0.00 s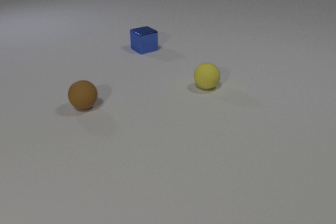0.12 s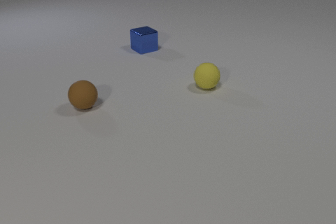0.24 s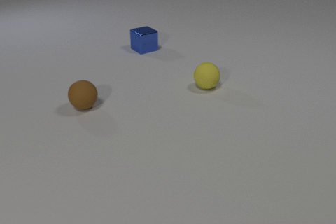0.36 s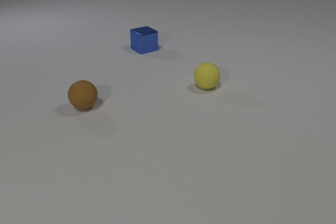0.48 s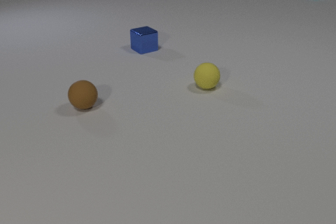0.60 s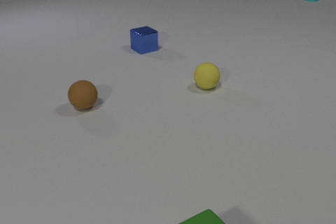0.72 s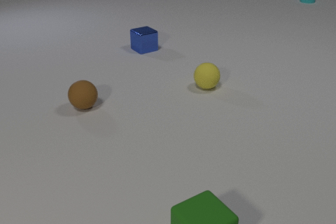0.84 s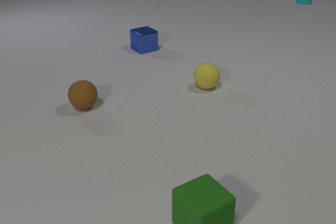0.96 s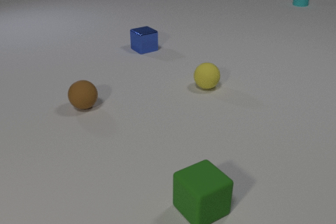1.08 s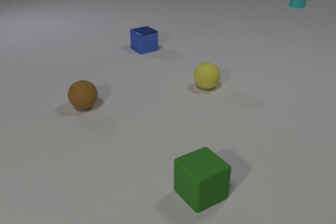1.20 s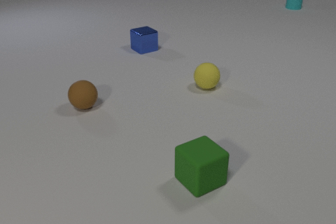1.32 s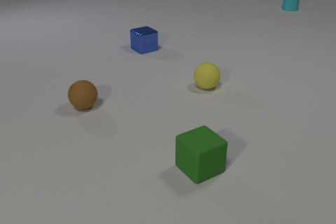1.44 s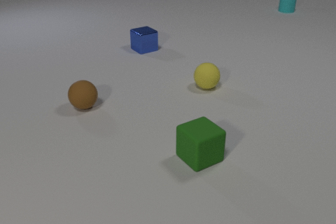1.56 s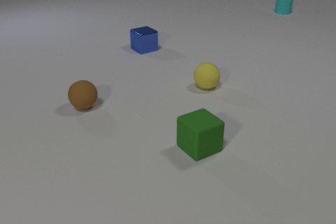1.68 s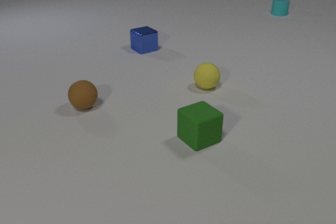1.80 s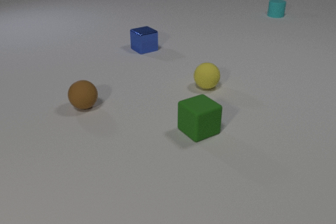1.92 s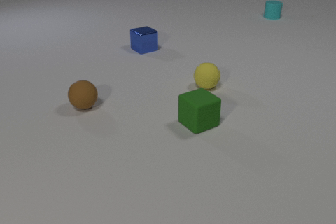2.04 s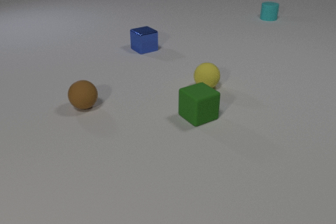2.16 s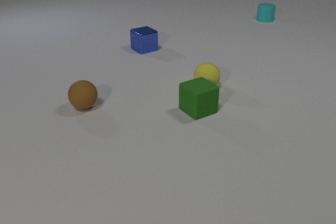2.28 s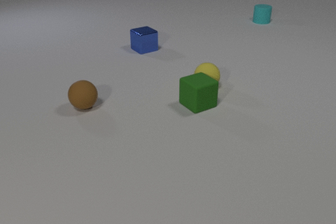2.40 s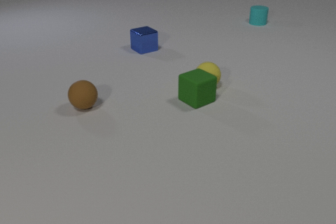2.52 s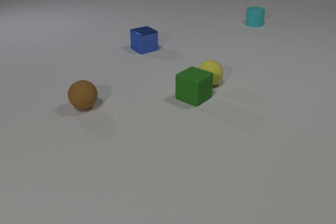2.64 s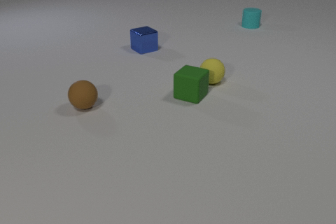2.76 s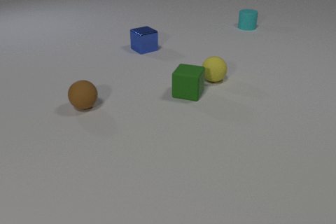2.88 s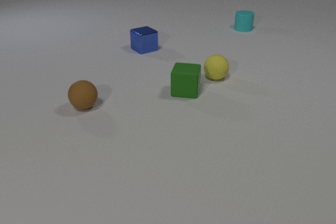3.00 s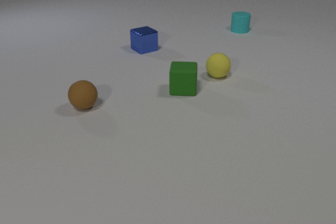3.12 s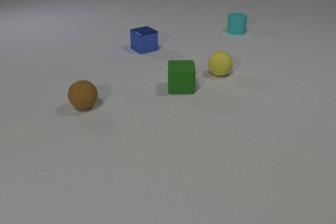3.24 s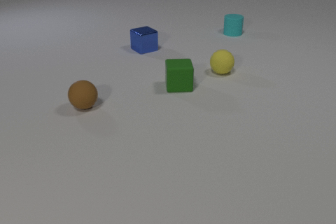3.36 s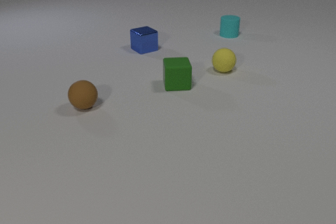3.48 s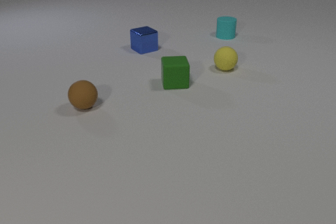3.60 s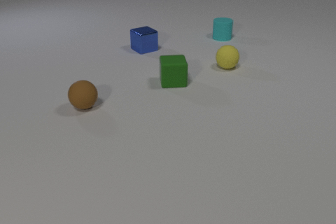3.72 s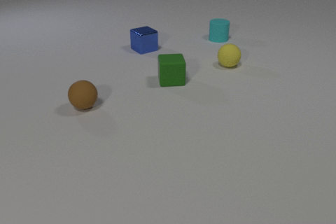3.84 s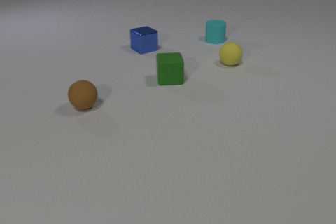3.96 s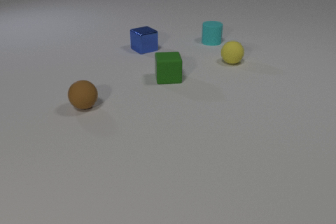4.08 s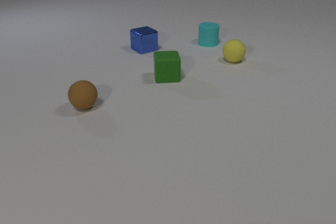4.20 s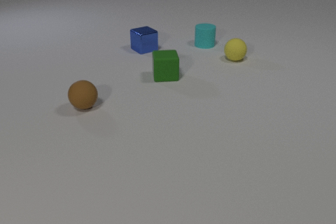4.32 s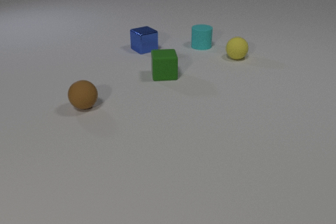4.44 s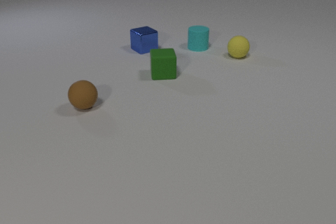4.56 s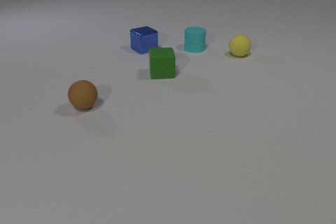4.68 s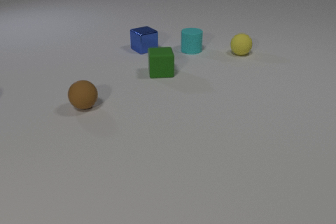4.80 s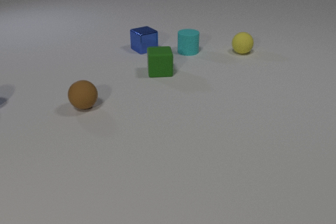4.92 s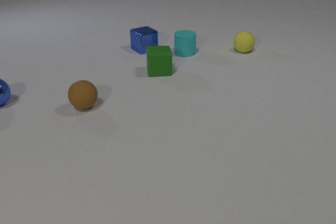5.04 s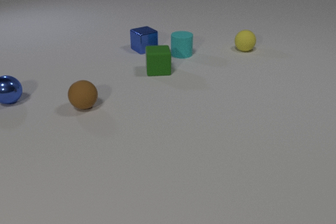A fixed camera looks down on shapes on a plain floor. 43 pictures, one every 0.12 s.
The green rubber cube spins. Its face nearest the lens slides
to the right.
The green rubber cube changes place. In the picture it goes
away from the camera.
0.00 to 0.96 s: The green rubber cube comes in at the bottom edge, slides away from the camera. The cyan rubber cylinder comes in at the top edge, slides toward the camera and to the left.
0.96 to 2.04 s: The green rubber cube slides away from the camera. The cyan rubber cylinder slides toward the camera and to the left.
2.04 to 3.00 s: The green rubber cube slides away from the camera, spins counterclockwise seen from above by about 45 degrees, its near face sliding to the right. The yellow rubber sphere rolls away from the camera. The cyan rubber cylinder slides toward the camera and to the left. The green rubber cube and the yellow rubber sphere collide.
3.00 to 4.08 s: The green rubber cube slides away from the camera and to the left. The yellow rubber sphere rolls away from the camera. The cyan rubber cylinder slides toward the camera and to the left.
4.08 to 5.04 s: The green rubber cube slides away from the camera and to the left. The yellow rubber sphere rolls away from the camera. The cyan rubber cylinder slides toward the camera and to the left. The blue metal sphere comes in at the left edge, rolls to the right.
What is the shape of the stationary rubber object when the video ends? sphere.
What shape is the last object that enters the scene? sphere.
How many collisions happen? 1.
